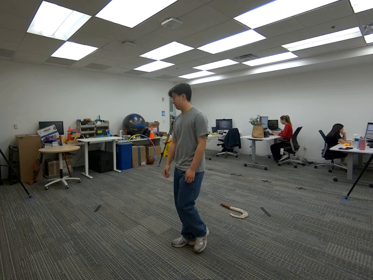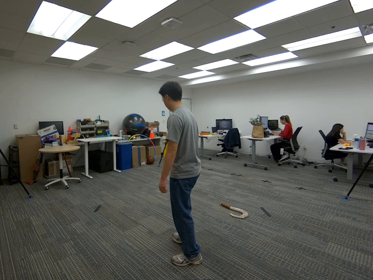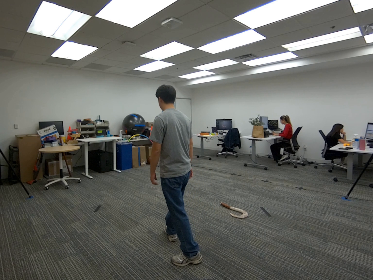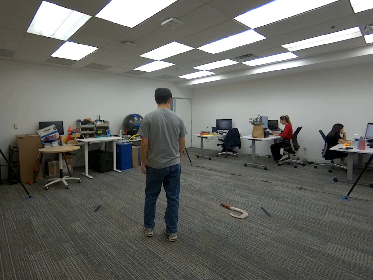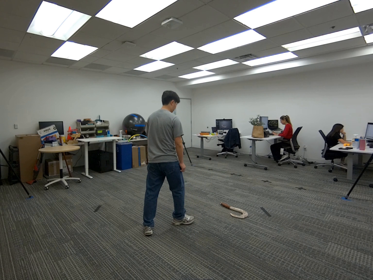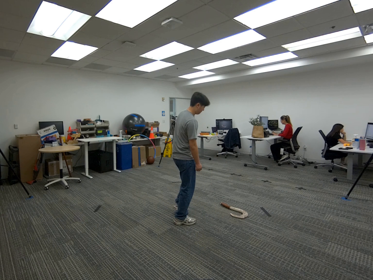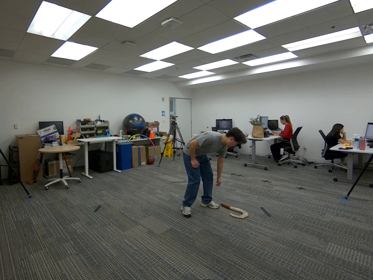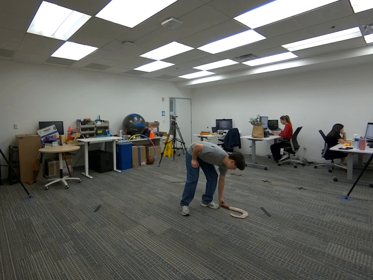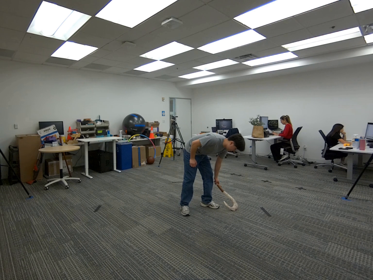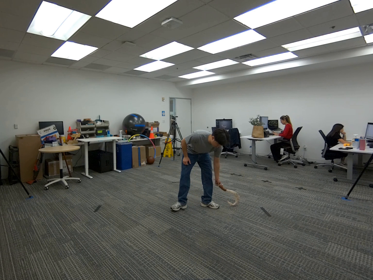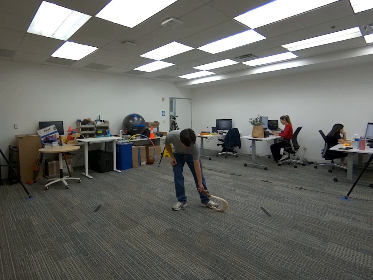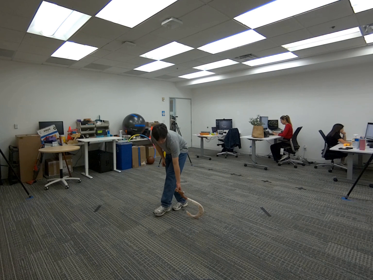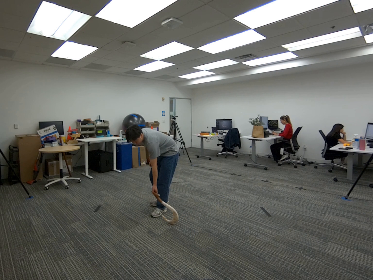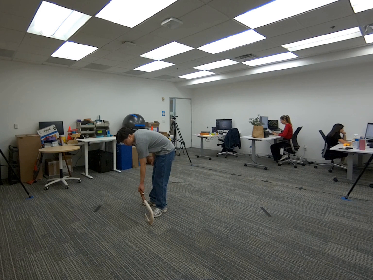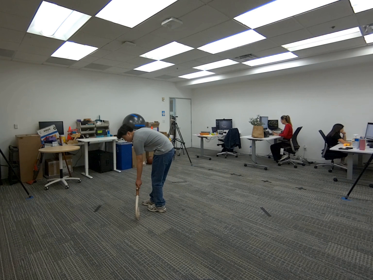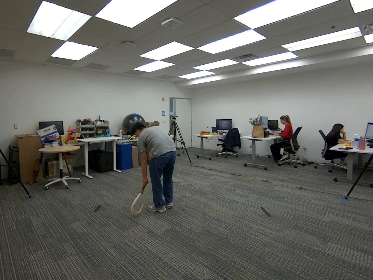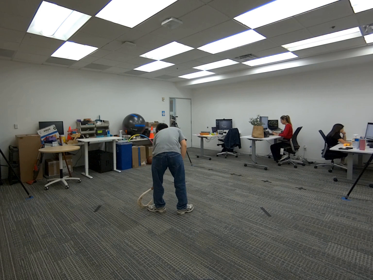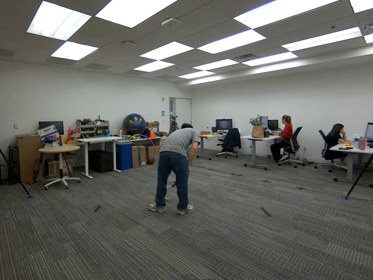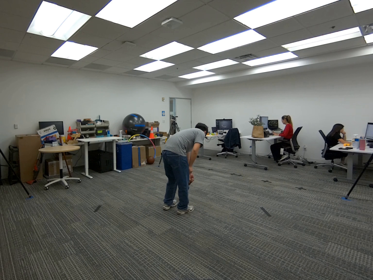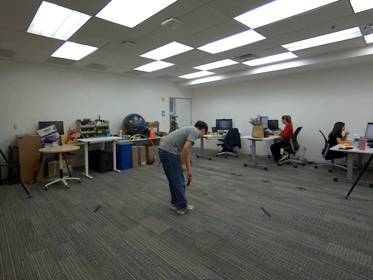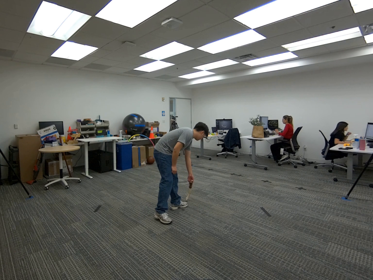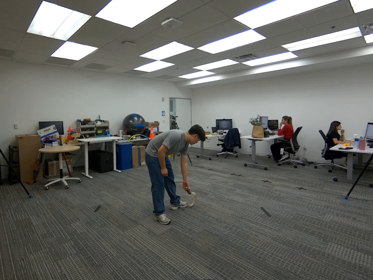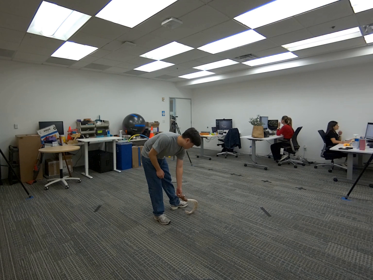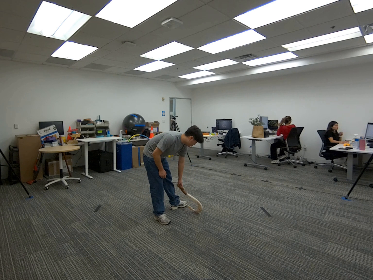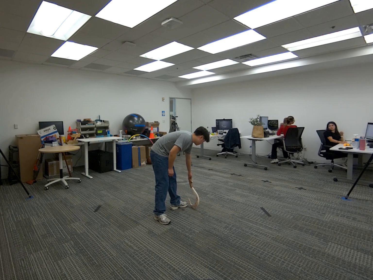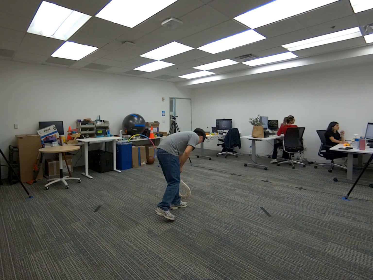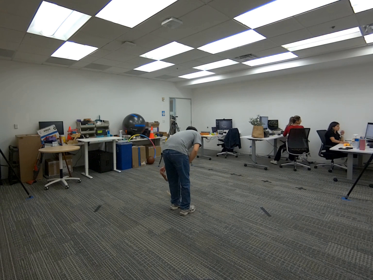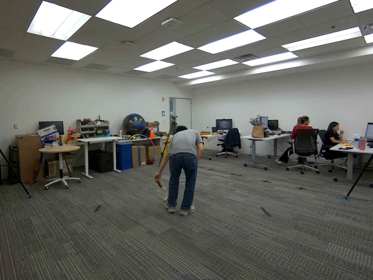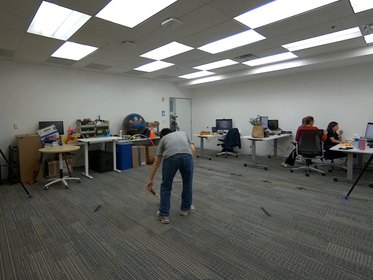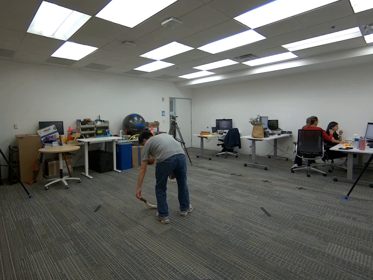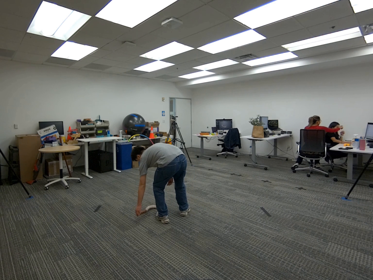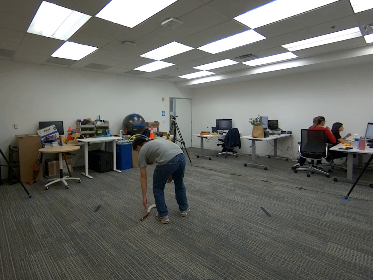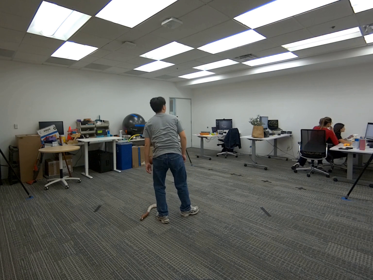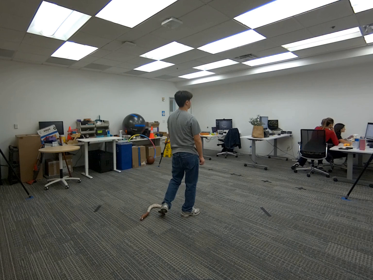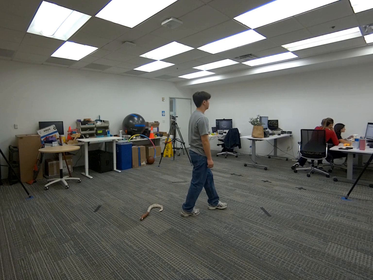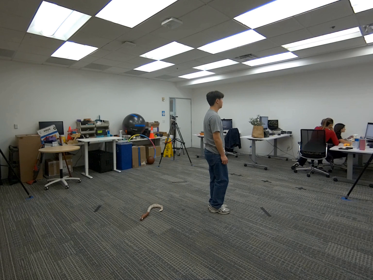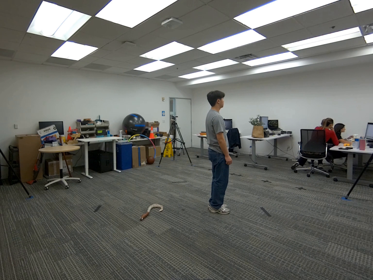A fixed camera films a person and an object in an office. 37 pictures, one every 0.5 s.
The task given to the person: Walk over to the Big Fish Hook on the ground and pick up the hook using your left hand then drag the hook onto the floor. Place on the ground when complete.
